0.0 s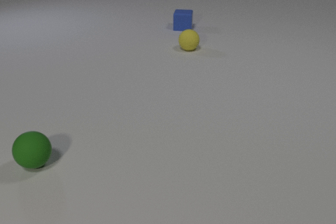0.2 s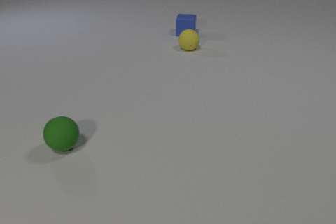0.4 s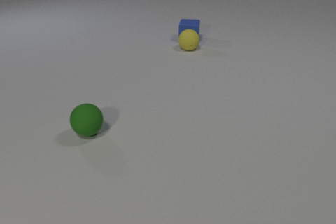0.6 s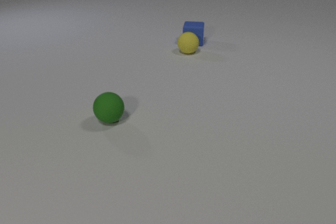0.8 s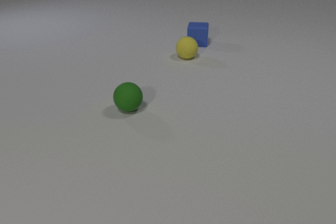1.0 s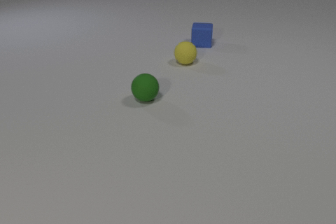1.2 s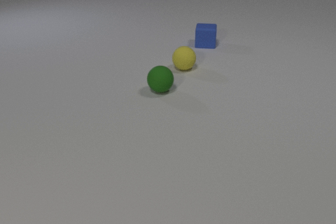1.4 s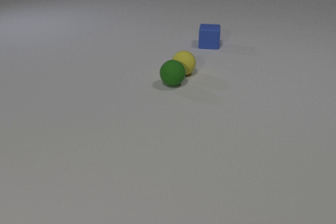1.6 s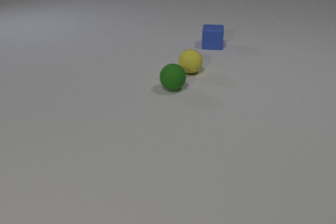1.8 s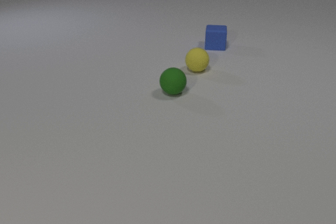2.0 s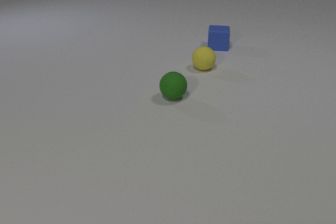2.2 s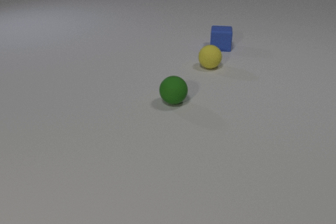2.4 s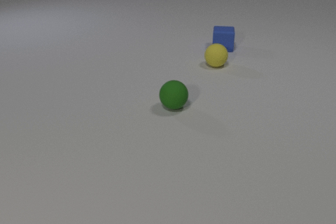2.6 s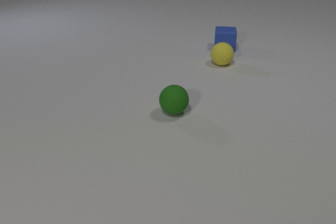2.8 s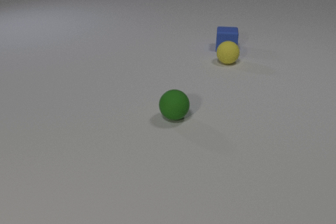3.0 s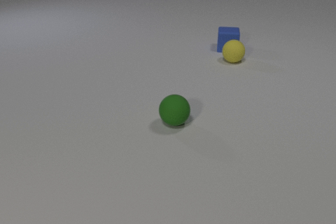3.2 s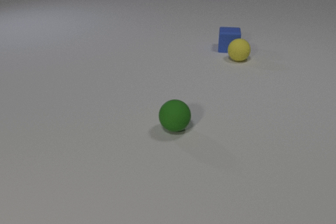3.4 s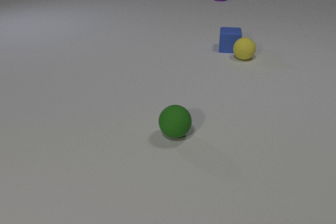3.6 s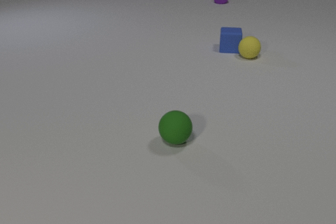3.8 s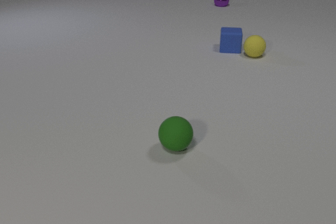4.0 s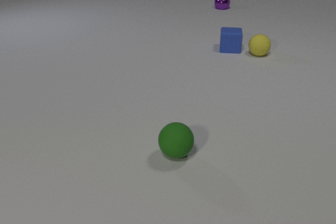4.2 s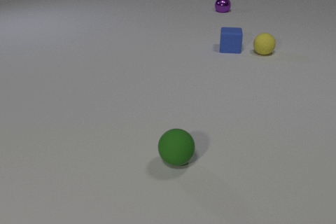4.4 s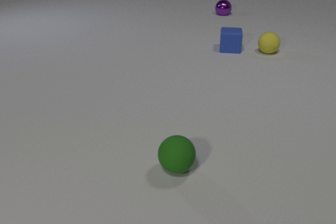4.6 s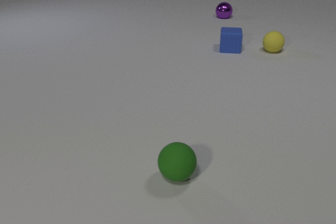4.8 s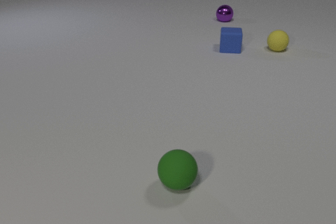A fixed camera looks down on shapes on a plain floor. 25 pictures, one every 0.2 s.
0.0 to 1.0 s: The blue rubber cube slides toward the camera. The yellow rubber sphere rolls toward the camera. The green rubber sphere rolls to the right and away from the camera. The blue rubber cube and the yellow rubber sphere collide.
1.0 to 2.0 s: The blue rubber cube slides to the right and toward the camera. The yellow rubber sphere rolls to the right and toward the camera. The green rubber sphere rolls to the right. The yellow rubber sphere and the green rubber sphere collide.
2.0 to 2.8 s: The blue rubber cube slides to the right. The yellow rubber sphere rolls to the right and away from the camera. The green rubber sphere rolls toward the camera.
2.8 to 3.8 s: The yellow rubber sphere rolls to the right and away from the camera. The purple metal sphere comes in at the top edge, rolls toward the camera. The green rubber sphere rolls toward the camera.
3.8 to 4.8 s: The yellow rubber sphere rolls away from the camera and to the right. The purple metal sphere rolls toward the camera. The green rubber sphere rolls toward the camera.
What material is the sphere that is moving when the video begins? rubber.
How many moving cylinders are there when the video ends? 0.
What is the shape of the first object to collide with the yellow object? cube.
